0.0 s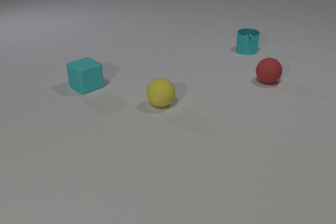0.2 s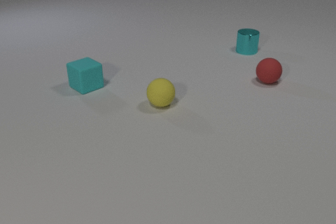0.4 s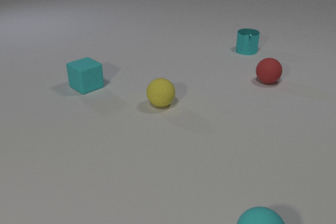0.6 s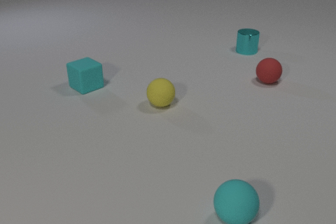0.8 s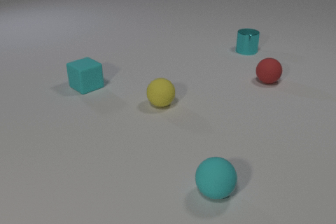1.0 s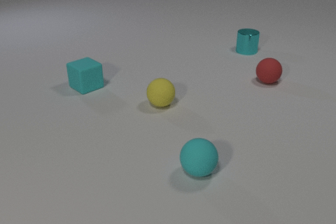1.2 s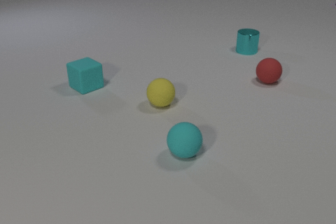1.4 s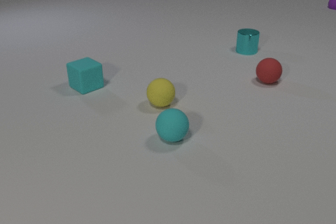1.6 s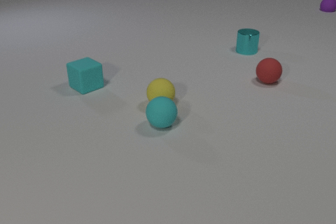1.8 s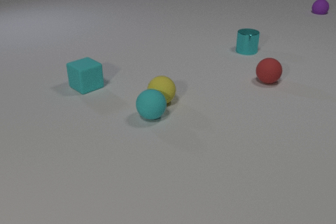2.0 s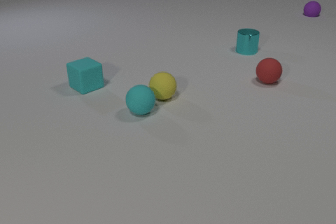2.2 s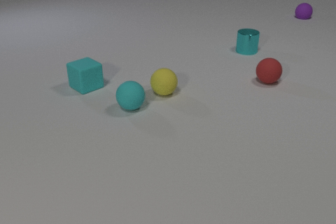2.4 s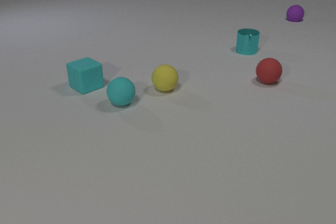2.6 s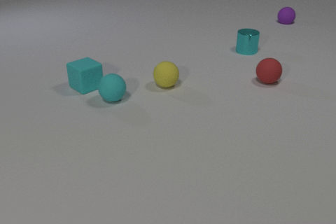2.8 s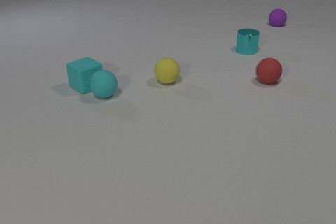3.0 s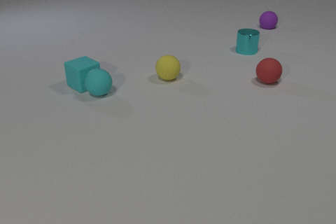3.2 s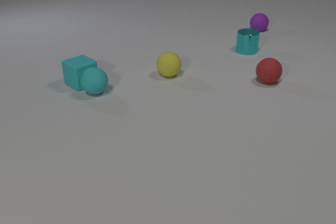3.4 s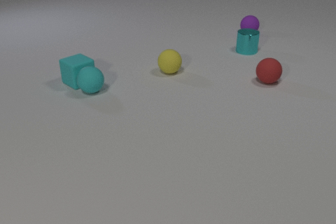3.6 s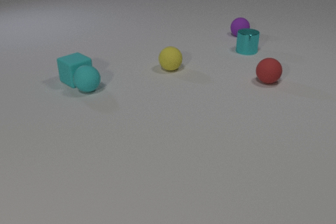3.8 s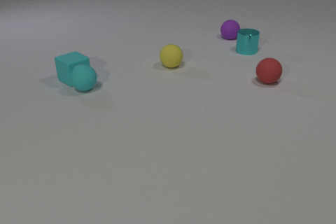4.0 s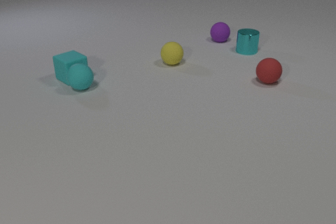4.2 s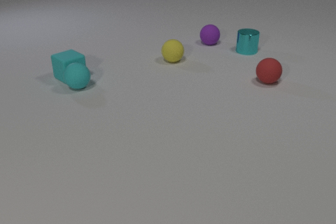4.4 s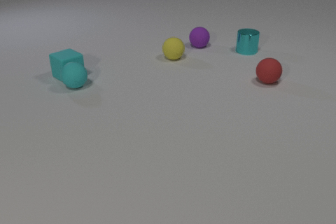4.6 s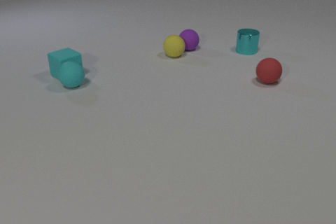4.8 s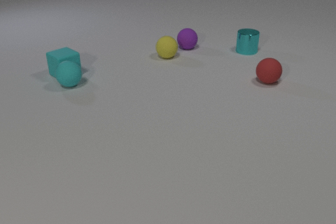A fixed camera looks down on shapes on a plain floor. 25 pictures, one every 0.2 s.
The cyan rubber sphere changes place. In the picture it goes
away from the camera.
The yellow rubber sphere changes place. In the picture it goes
away from the camera.
0.0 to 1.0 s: The cyan rubber sphere comes in at the bottom edge, rolls away from the camera and to the left.
1.0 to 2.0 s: The cyan rubber sphere rolls away from the camera and to the left. The yellow rubber sphere rolls away from the camera. The purple rubber sphere comes in at the right edge, rolls toward the camera and to the left. The cyan rubber sphere and the yellow rubber sphere collide.
2.0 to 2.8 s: The cyan rubber sphere rolls away from the camera and to the left. The yellow rubber sphere rolls away from the camera. The purple rubber sphere rolls toward the camera and to the left.
2.8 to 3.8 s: The cyan rubber sphere rolls to the left and away from the camera. The yellow rubber sphere rolls away from the camera. The purple rubber sphere rolls toward the camera and to the left. The cyan rubber cube slides away from the camera and to the left. The cyan rubber sphere and the cyan rubber cube collide.
3.8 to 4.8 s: The cyan rubber sphere rolls to the left and away from the camera. The yellow rubber sphere rolls away from the camera. The purple rubber sphere rolls to the left and toward the camera. The cyan rubber cube slides away from the camera and to the left. The yellow rubber sphere and the purple rubber sphere collide.
How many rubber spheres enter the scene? 2.
What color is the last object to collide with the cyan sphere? cyan.
What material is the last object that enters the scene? rubber.
